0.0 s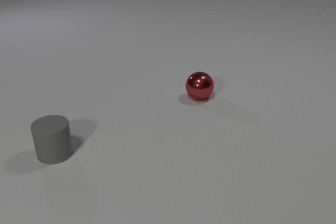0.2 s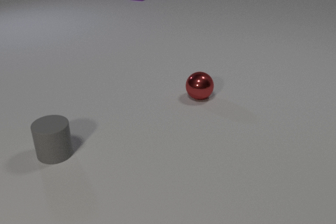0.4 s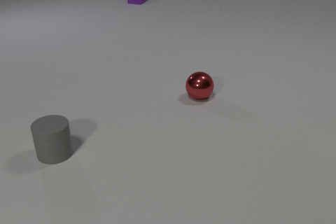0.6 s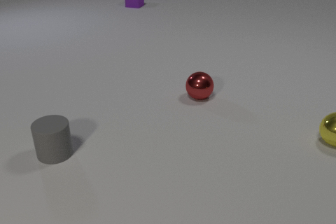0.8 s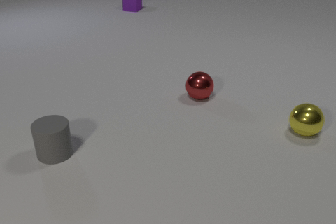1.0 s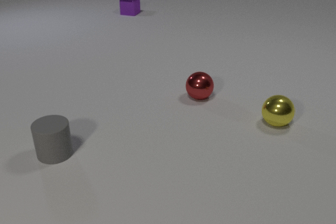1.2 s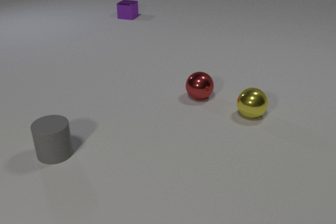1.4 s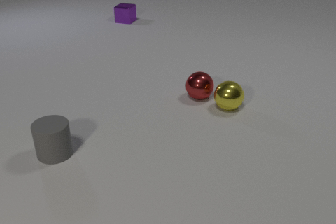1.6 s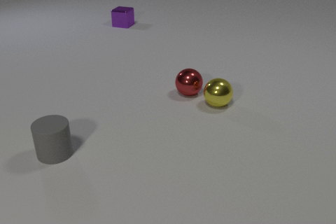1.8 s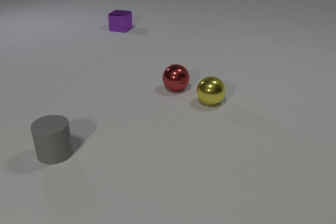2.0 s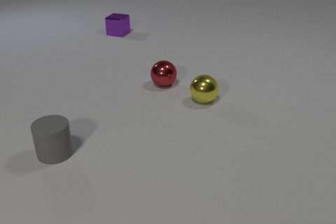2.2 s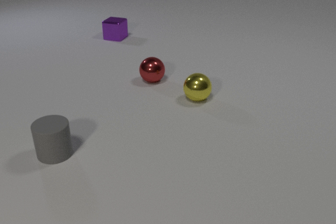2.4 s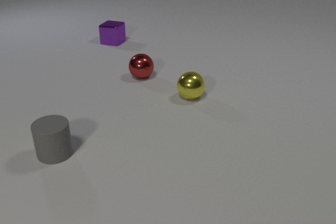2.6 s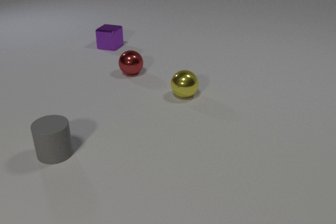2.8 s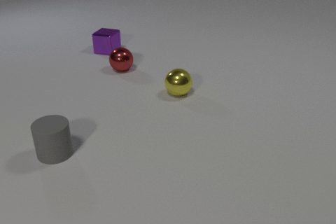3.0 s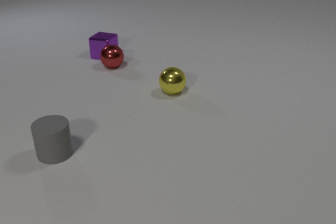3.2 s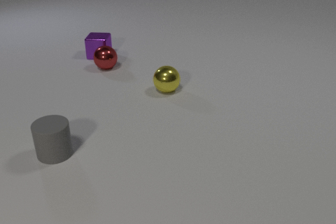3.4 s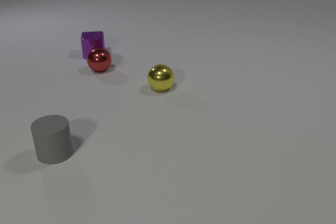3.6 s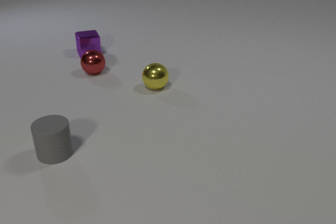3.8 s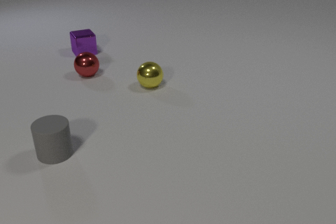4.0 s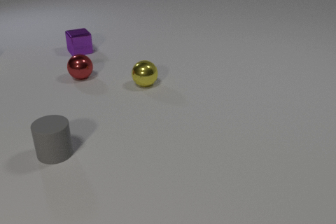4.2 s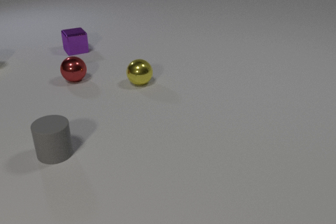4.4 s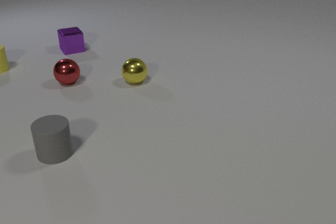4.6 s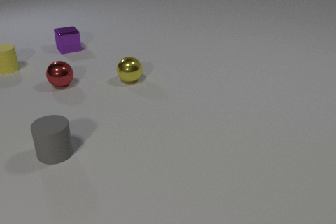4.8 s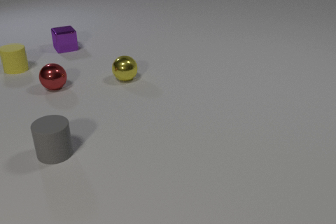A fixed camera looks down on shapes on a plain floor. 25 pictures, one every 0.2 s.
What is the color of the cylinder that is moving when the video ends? yellow.
What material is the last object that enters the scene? rubber.
How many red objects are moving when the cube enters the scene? 0.
0.0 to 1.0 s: The yellow metal sphere comes in at the right edge, rolls to the left. The purple metal cube comes in at the top edge, slides toward the camera.
1.0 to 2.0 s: The yellow metal sphere rolls to the left and away from the camera. The red metal sphere rolls to the left and away from the camera. The purple metal cube slides toward the camera. The yellow metal sphere and the red metal sphere collide.
2.0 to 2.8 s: The yellow metal sphere rolls to the left and away from the camera. The red metal sphere rolls to the left and away from the camera. The purple metal cube slides toward the camera.
2.8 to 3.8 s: The yellow metal sphere rolls to the left and away from the camera. The red metal sphere rolls to the left. The purple metal cube slides to the left, spins counterclockwise seen from above by about 45 degrees, its near face sliding to the right. The red metal sphere and the purple metal cube collide.
3.8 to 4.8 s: The yellow metal sphere rolls to the left and away from the camera. The red metal sphere rolls to the left and toward the camera. The purple metal cube slides to the left and away from the camera. The yellow rubber cylinder comes in at the left edge, slides to the right.
